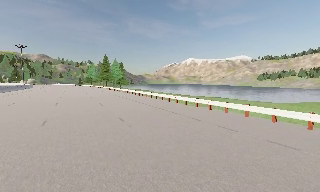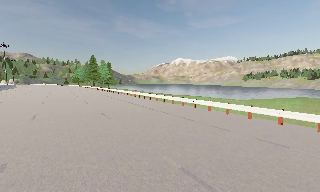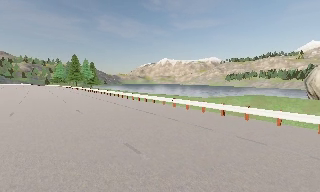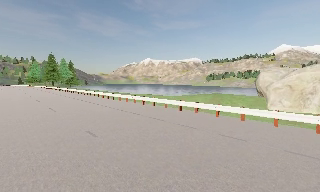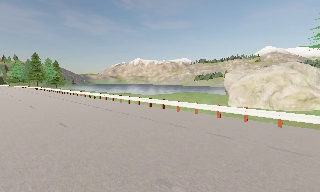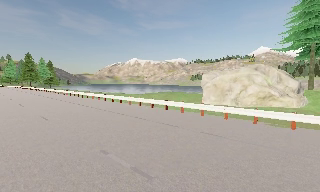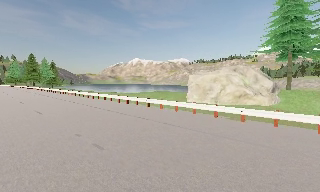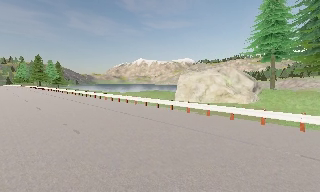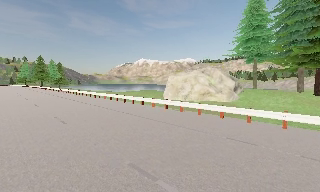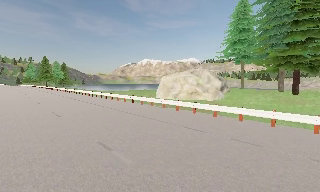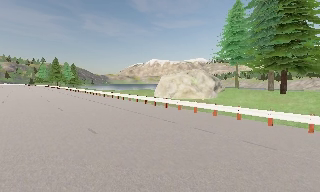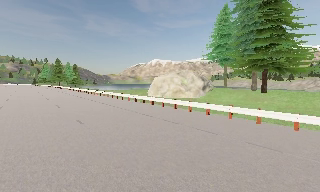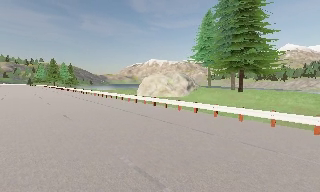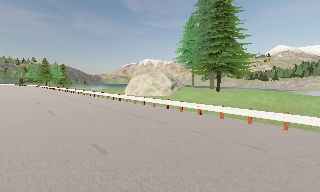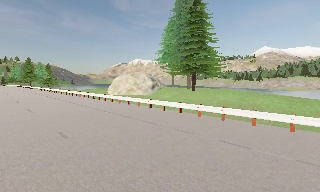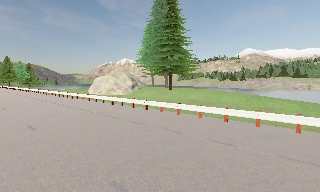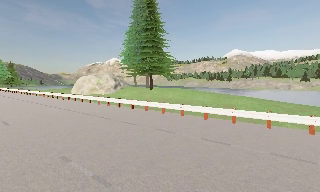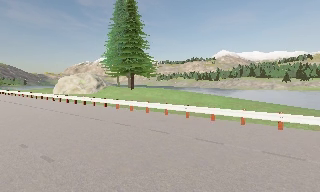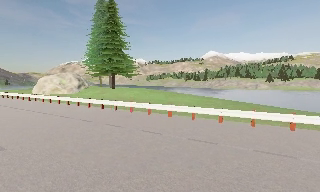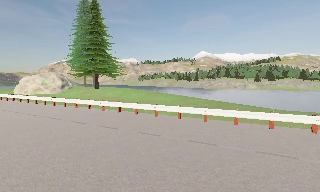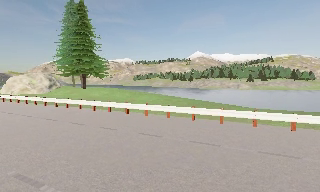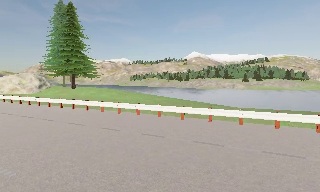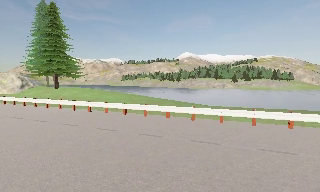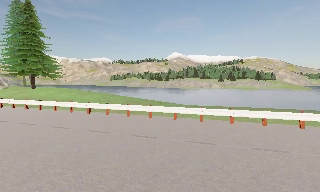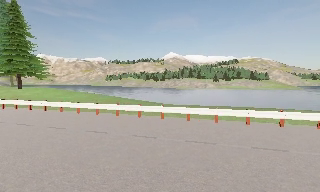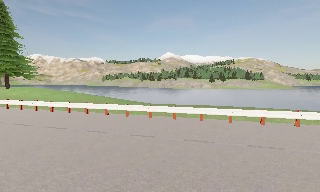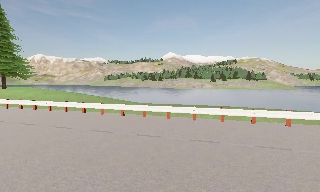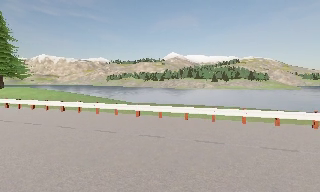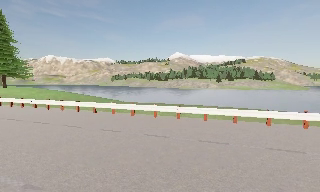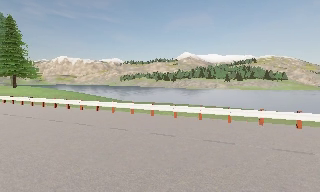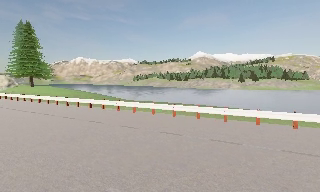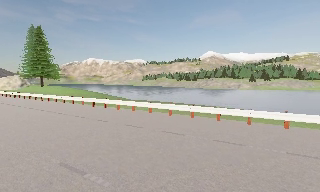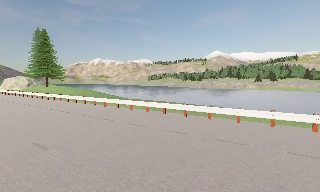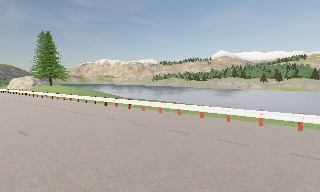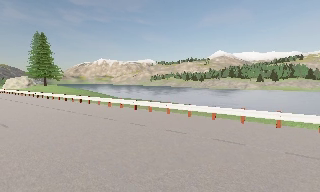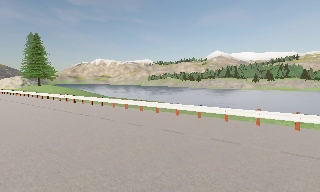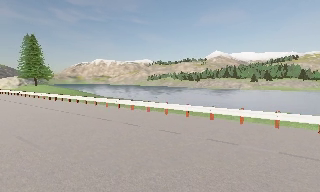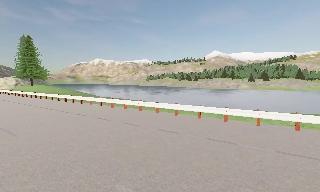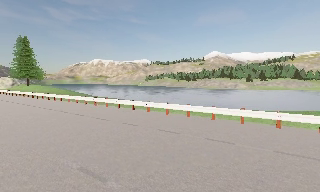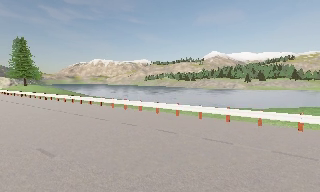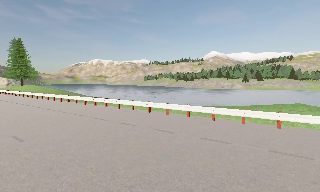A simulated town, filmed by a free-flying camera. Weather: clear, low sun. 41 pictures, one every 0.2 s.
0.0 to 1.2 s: The camera pans to its right, which is clockwise from overhead, by about 20 degrees. It travels backward and to its right, about 12 m, so what stands in front gets smaller.
1.2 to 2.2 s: The camera travels to its right and backward, about 10 m, so close, fixed things drift to the left.
2.2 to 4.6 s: The scene slides to the left, as the camera pans about 30 degrees to its right. It travels to its right and backward, about 20 m, so close, fixed things drift to the left.
4.6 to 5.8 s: The camera travels to its right, about 12 m, so close, fixed things drift to the left.
5.8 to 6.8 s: The camera pans to its left, which is counterclockwise from overhead, by about 10 degrees. It travels to its right and backward, about 11 m, so close, fixed things drift to the left.
6.8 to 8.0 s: The camera travels to its right and backward, about 12 m, so close, fixed things drift to the left.
The film runs backward here.
